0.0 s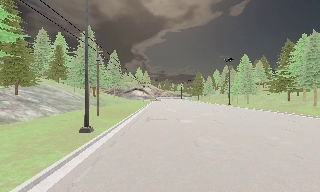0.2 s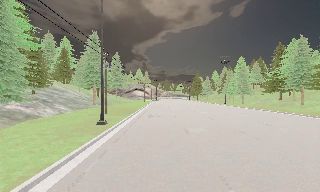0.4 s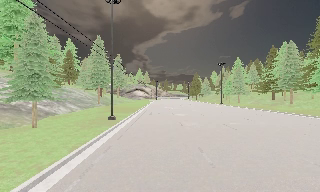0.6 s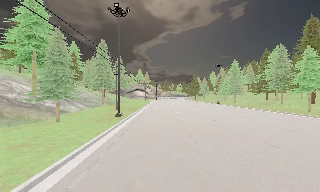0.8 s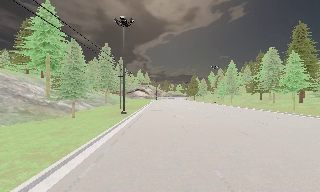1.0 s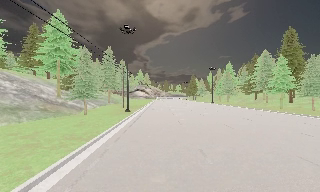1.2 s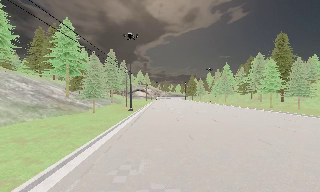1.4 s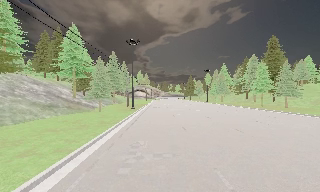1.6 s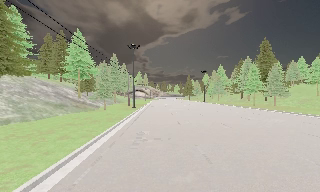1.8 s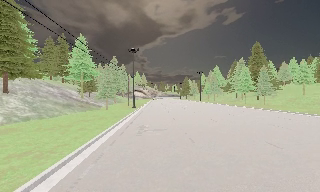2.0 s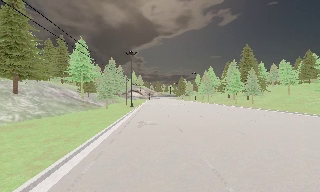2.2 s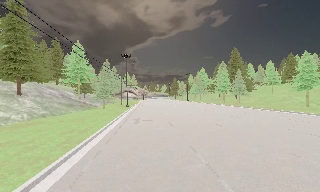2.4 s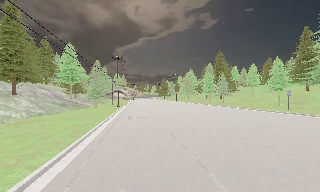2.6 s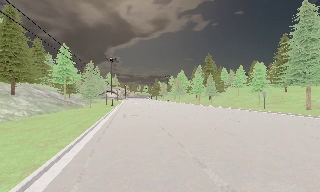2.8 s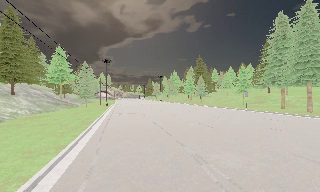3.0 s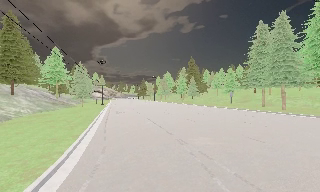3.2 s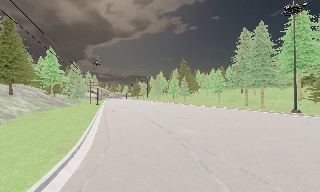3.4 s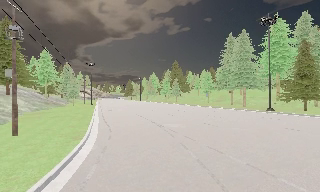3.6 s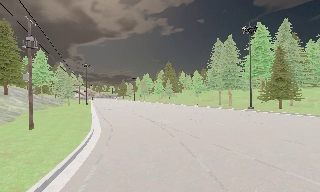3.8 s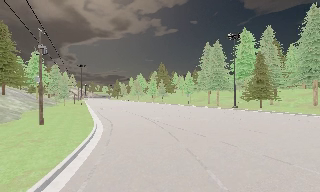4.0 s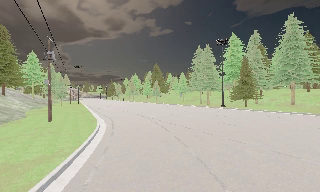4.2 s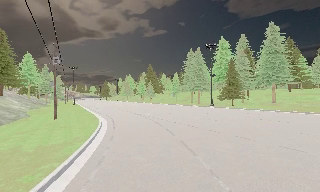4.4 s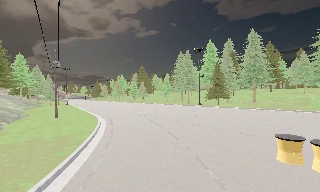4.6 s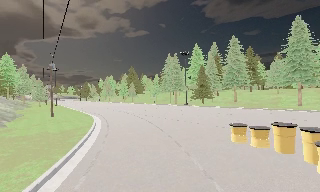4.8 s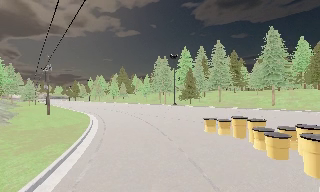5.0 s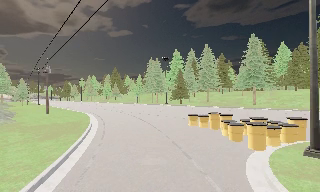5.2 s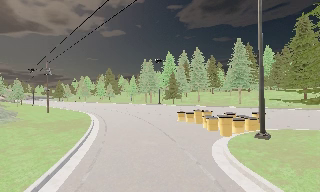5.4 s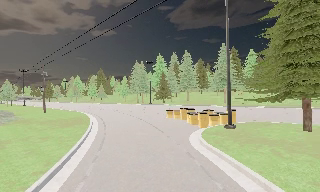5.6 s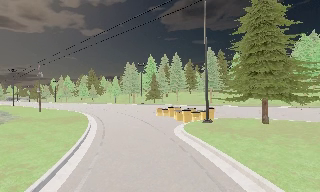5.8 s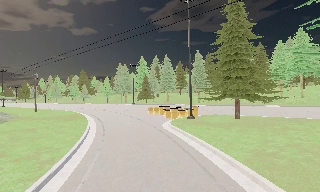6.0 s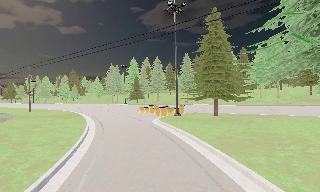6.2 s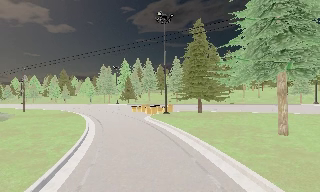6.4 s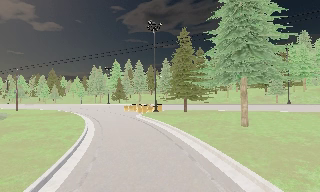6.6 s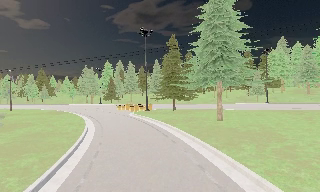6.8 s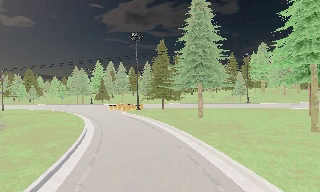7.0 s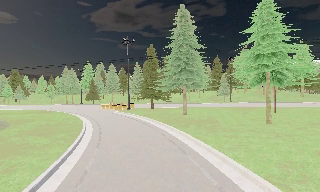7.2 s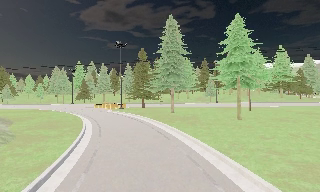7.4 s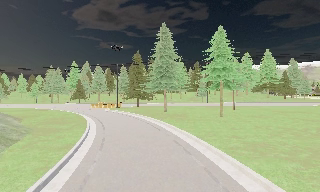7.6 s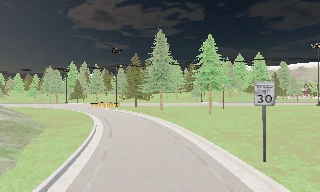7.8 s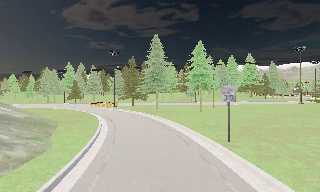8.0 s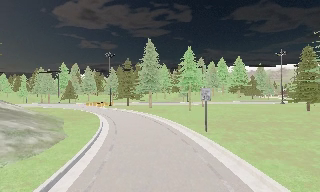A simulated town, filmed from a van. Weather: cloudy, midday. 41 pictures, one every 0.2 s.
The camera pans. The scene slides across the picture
to the left.
The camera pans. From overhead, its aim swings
clockwise.
0.0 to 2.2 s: The camera travels backward, about 25 m, so what stands in front gets smaller.
2.2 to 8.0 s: The scene slides to the left, as the camera pans about 80 degrees to its right. It travels backward, about 60 m.
The film runs backward here.
